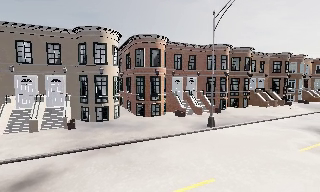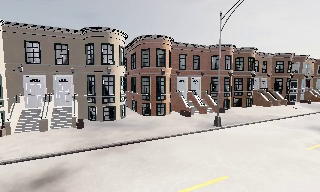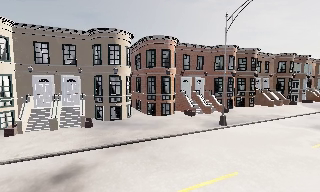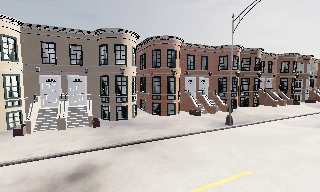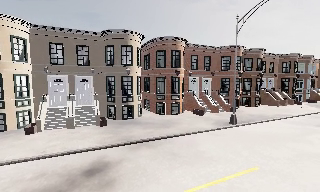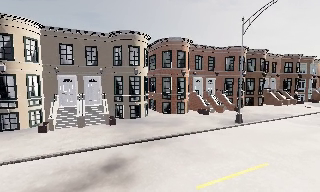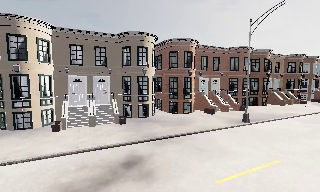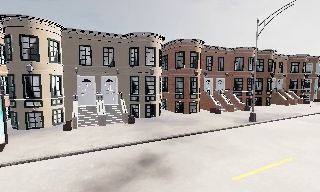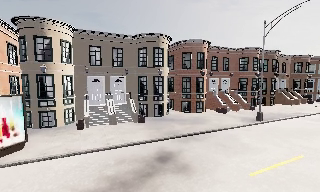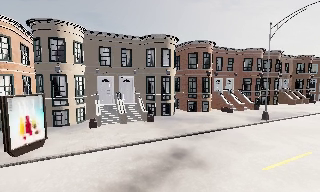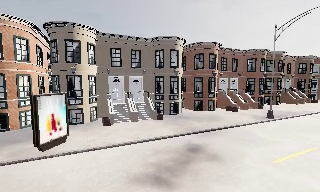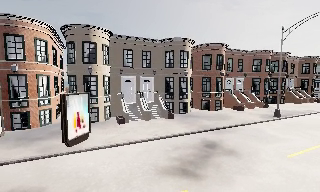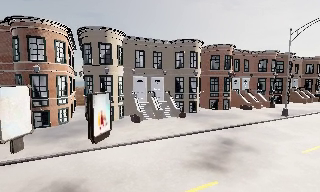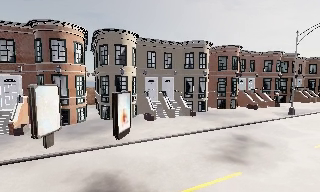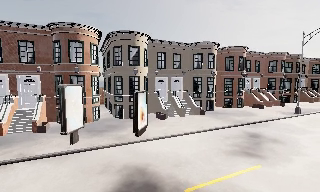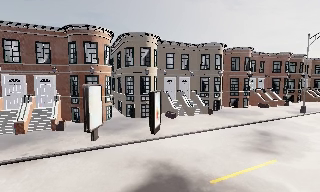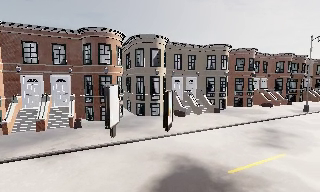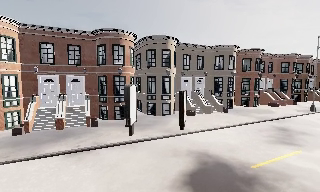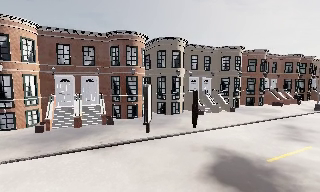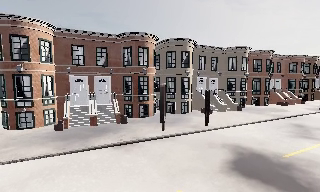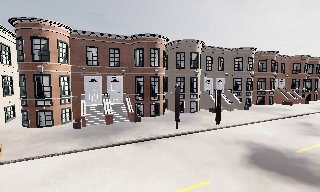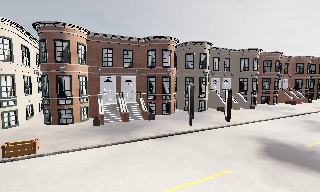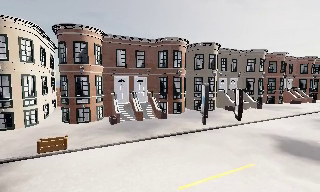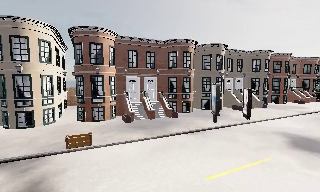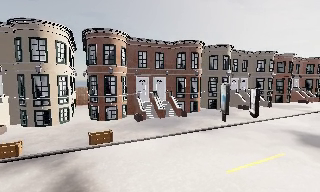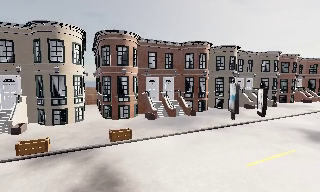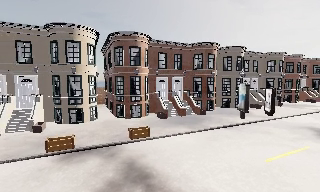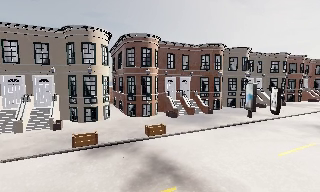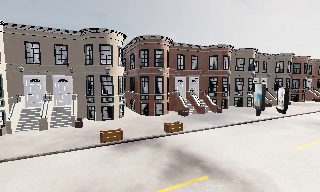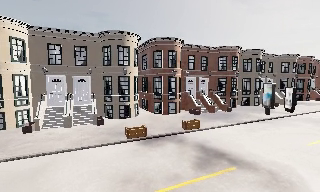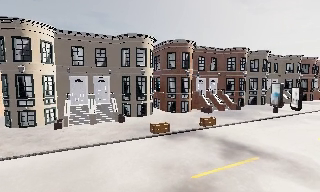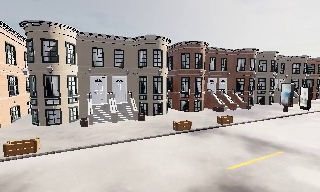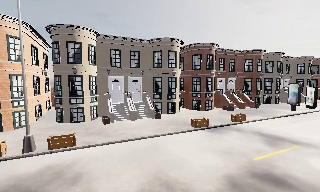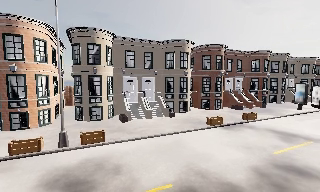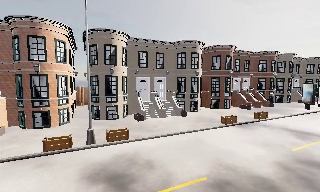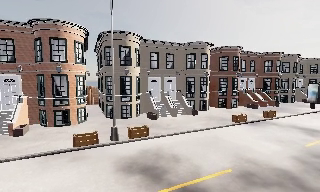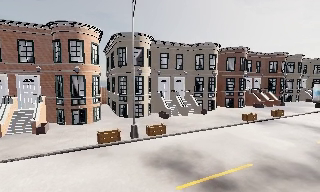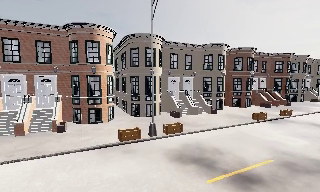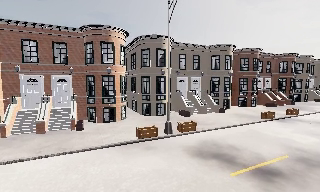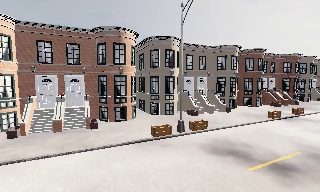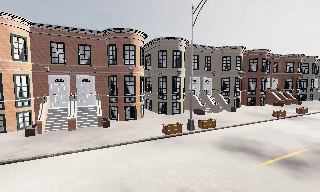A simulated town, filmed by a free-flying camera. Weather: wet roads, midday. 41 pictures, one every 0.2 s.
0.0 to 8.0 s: The camera travels to its left and backward, about 40 m, so close, fixed things drift to the right. It gains speed.
The film runs backward here.
